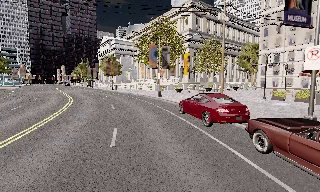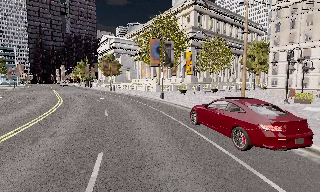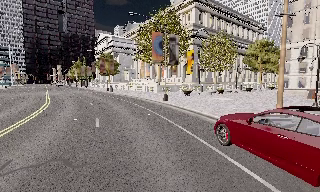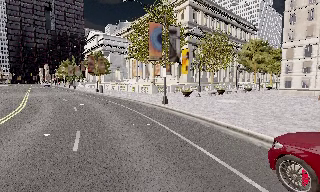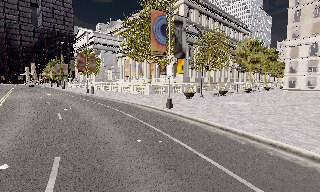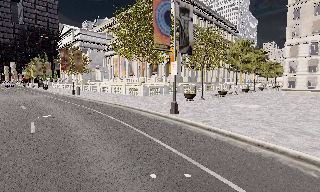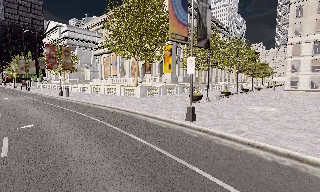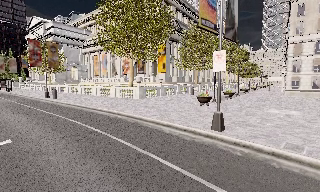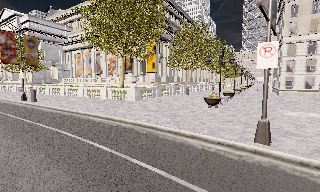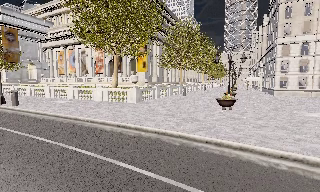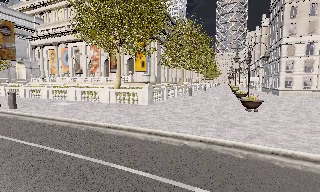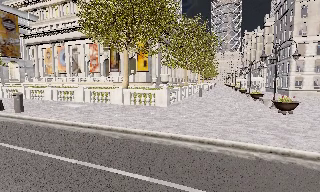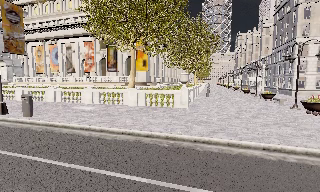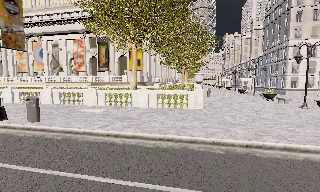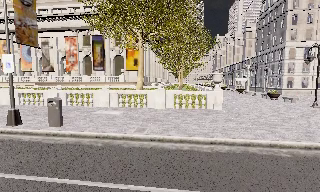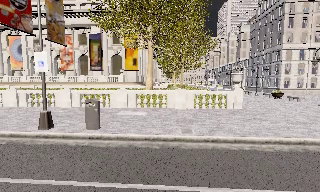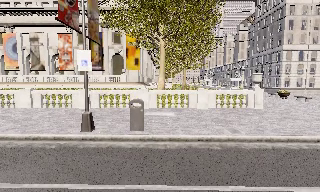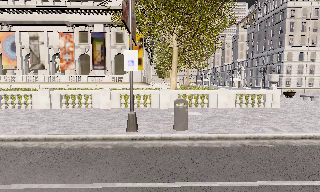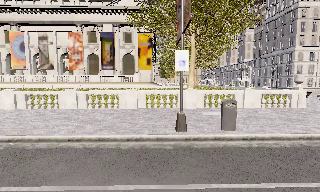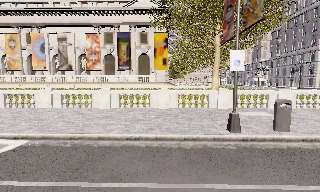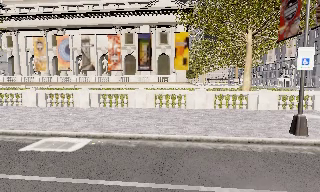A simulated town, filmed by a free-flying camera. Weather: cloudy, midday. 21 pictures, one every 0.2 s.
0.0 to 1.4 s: The camera pans to its right, which is clockwise from overhead, by about 15 degrees. It travels forward, about 16 m, so what stands in front looms larger.
1.4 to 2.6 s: The camera pans to its right, which is clockwise from overhead, by about 25 degrees. It travels to its left and forward, about 13 m, so close, fixed things drift to the right.
2.6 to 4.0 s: The camera travels to its left, about 14 m, so close, fixed things drift to the right.
The film runs forward here.
